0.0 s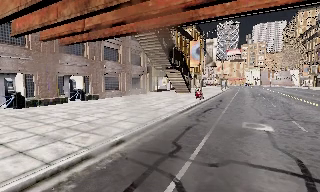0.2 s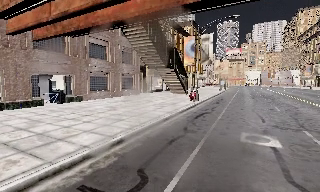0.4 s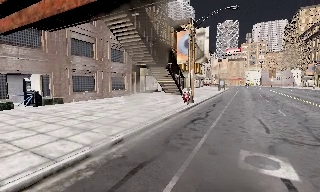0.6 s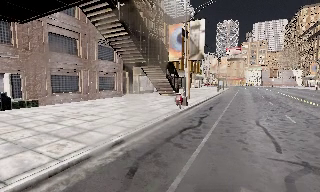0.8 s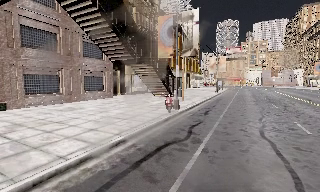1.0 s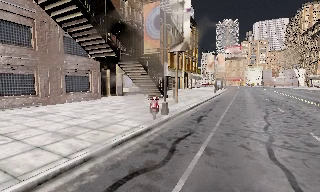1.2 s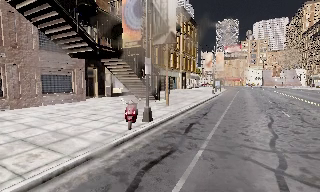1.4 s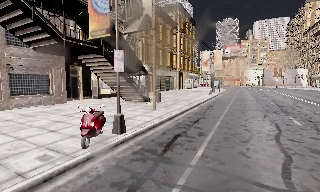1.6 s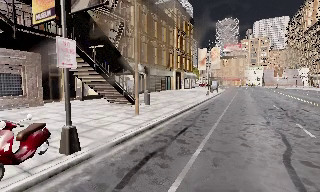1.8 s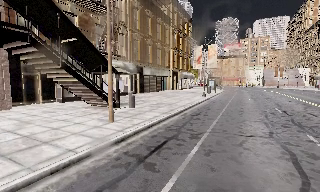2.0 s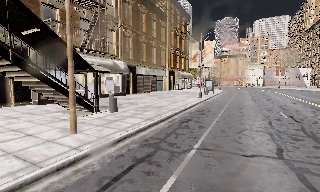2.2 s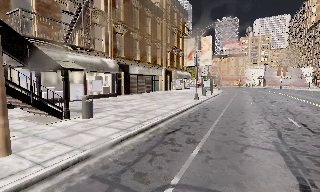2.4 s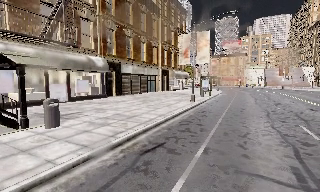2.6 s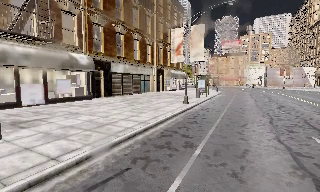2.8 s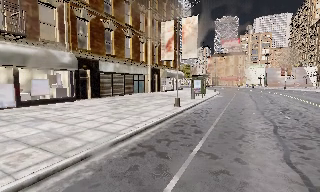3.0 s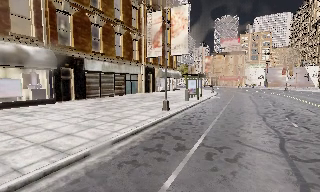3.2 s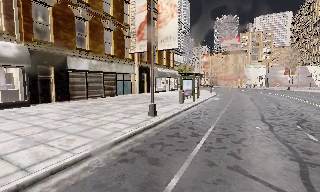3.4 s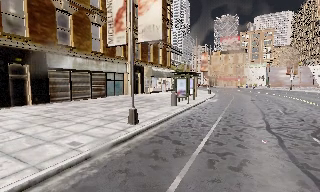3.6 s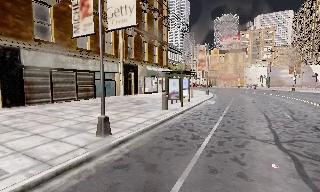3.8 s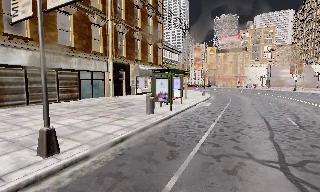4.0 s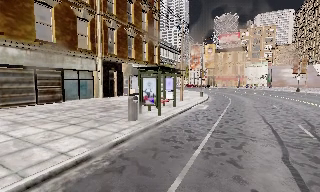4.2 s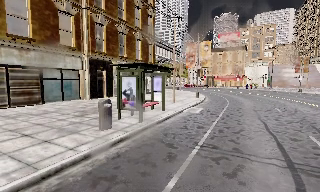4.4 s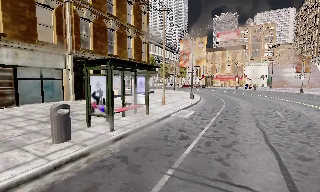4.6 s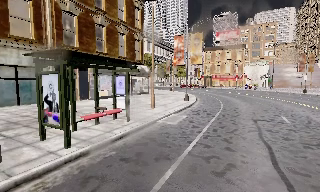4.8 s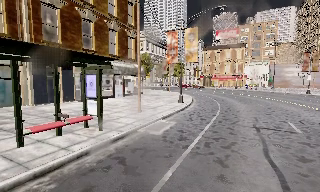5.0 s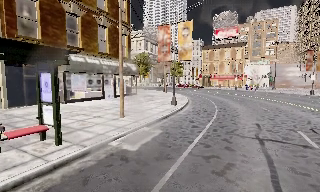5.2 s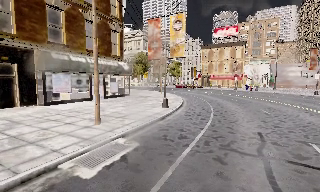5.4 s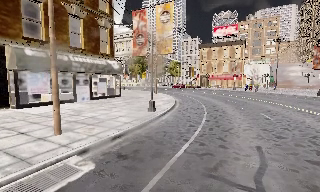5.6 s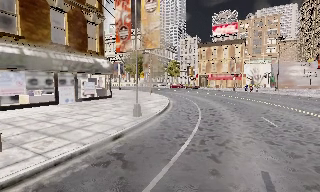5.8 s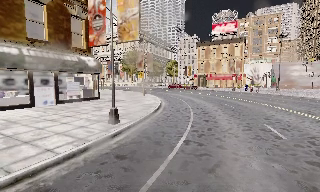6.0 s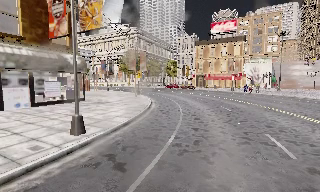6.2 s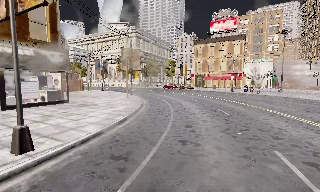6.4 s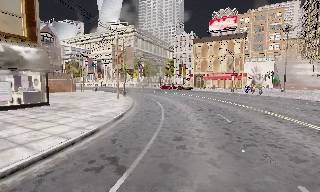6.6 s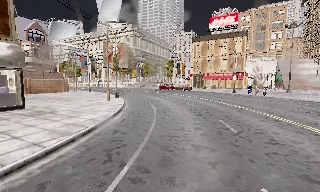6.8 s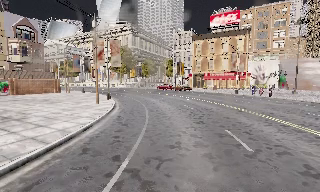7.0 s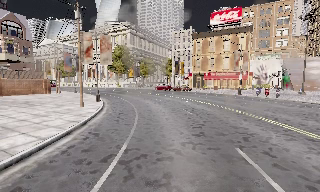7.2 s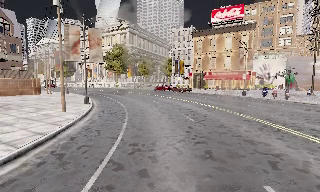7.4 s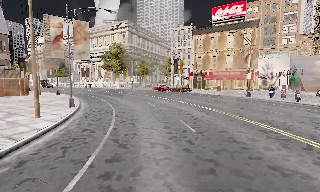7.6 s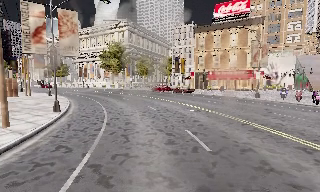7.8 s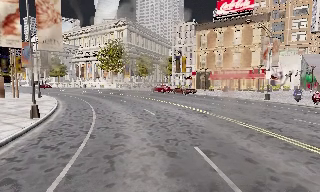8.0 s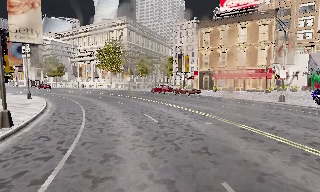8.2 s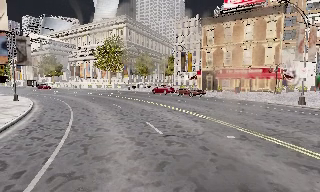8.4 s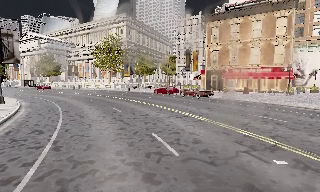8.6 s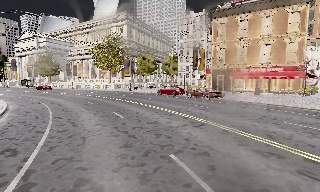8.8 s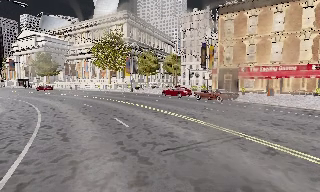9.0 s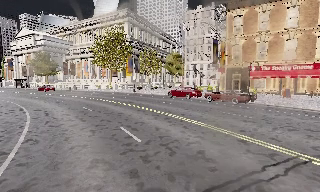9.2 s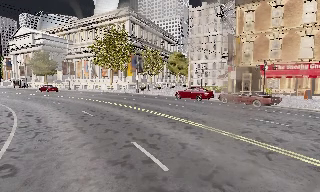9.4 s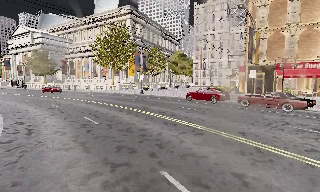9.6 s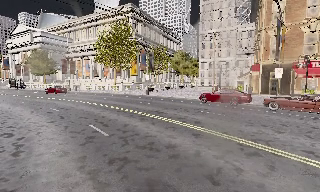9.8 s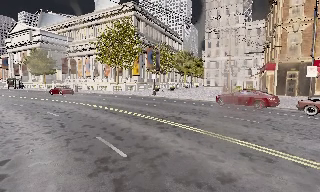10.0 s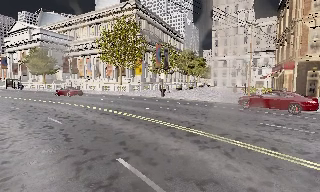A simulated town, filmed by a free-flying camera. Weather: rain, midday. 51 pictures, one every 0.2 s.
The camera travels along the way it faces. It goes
forward.
0.0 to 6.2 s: The camera travels forward and to its right, about 55 m, so what stands in front looms larger.
6.2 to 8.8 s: The camera travels forward, about 25 m, so what stands in front looms larger.
8.8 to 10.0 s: The camera travels forward and to its left, about 12 m, so what stands in front looms larger.
The film runs backward here.
